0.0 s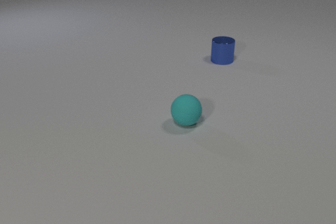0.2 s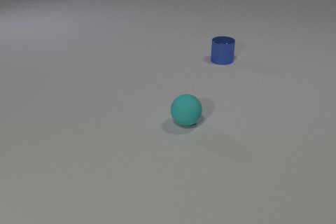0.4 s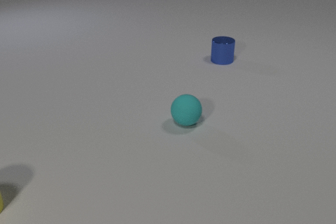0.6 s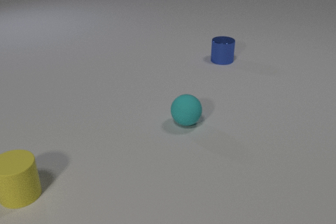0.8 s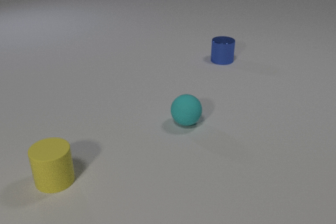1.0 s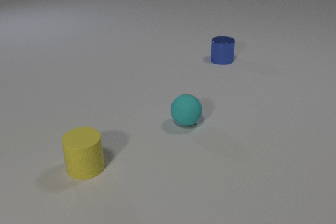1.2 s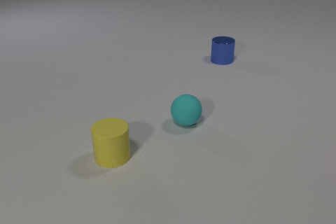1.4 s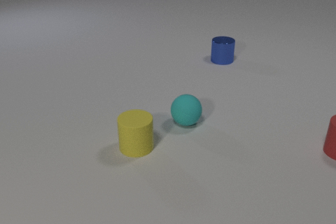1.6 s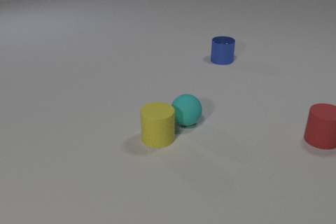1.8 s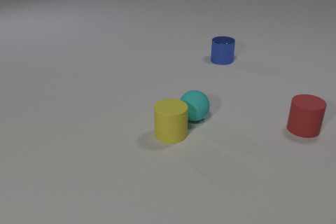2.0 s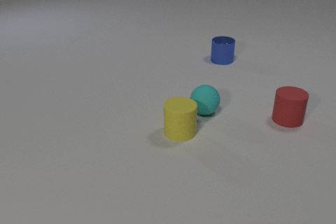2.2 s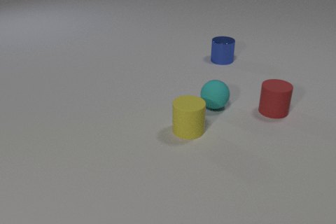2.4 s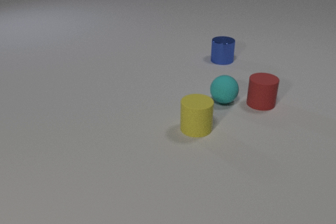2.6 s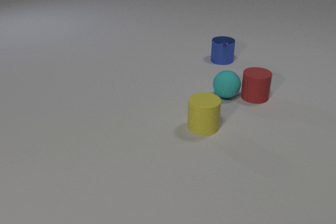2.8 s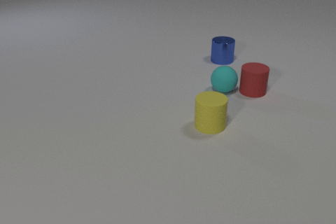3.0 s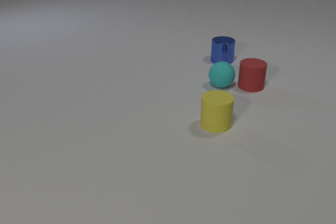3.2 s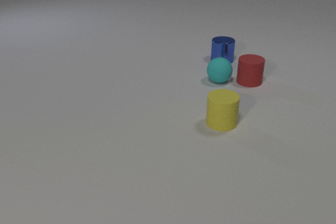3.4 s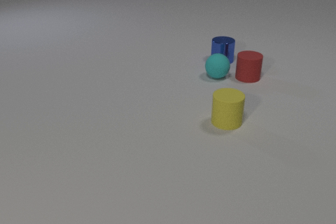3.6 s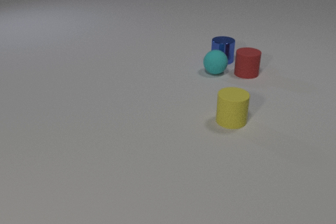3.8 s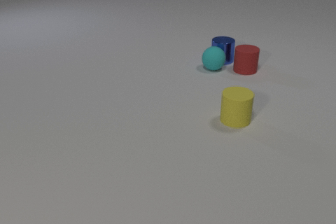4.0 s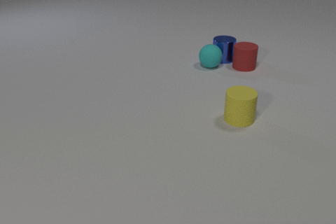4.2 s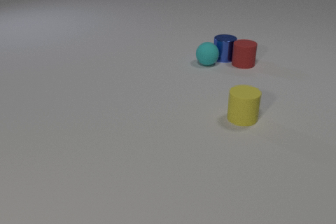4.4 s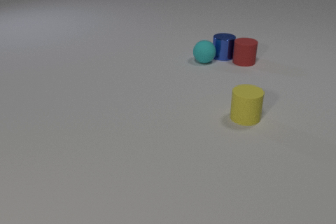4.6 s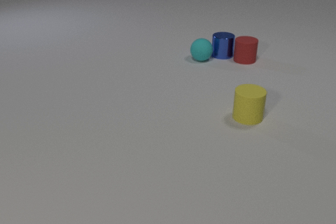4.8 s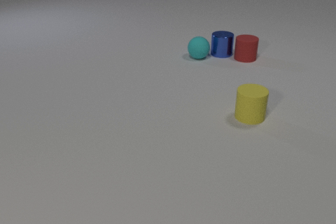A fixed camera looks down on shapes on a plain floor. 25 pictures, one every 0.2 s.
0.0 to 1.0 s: The yellow rubber cylinder comes in at the left edge, slides to the right.
1.0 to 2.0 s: The yellow rubber cylinder slides to the right and away from the camera. The cyan rubber sphere rolls away from the camera and to the right. The red rubber cylinder comes in at the right edge, slides to the left and away from the camera. The yellow rubber cylinder and the cyan rubber sphere collide.
2.0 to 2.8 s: The yellow rubber cylinder slides to the right and away from the camera. The cyan rubber sphere rolls away from the camera. The red rubber cylinder slides away from the camera and to the left. The cyan rubber sphere and the red rubber cylinder collide.
2.8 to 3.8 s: The yellow rubber cylinder slides to the right and away from the camera. The cyan rubber sphere rolls away from the camera. The red rubber cylinder slides away from the camera. The cyan rubber sphere and the blue metal cylinder collide.
3.8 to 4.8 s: The yellow rubber cylinder slides to the right and away from the camera. The cyan rubber sphere rolls away from the camera and to the left. The red rubber cylinder slides away from the camera. The blue metal cylinder slides away from the camera. The red rubber cylinder and the blue metal cylinder collide.
How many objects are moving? 4.
Are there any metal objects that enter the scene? no.
What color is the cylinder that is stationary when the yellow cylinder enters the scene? blue.
